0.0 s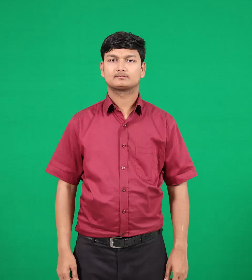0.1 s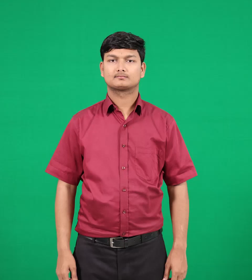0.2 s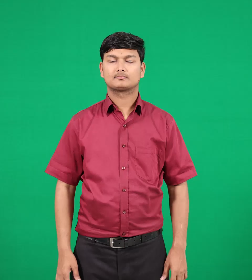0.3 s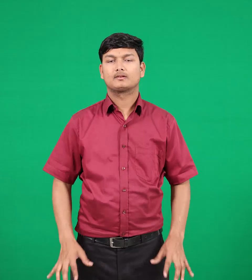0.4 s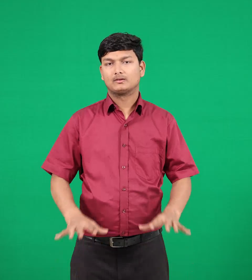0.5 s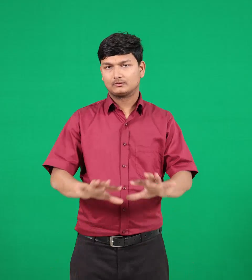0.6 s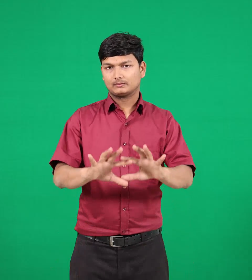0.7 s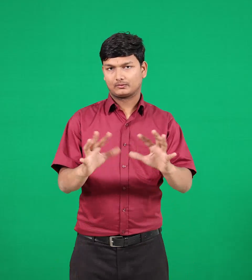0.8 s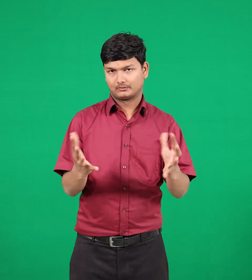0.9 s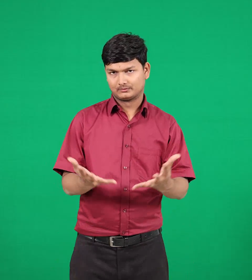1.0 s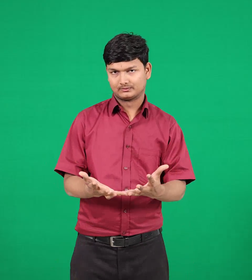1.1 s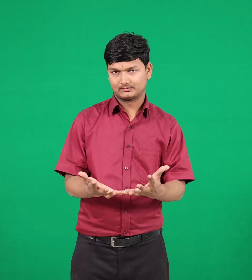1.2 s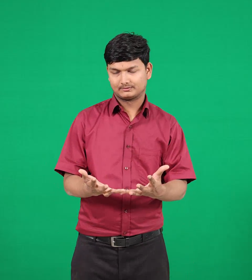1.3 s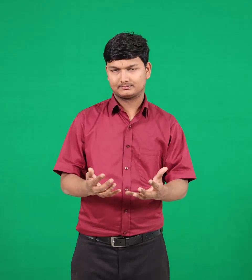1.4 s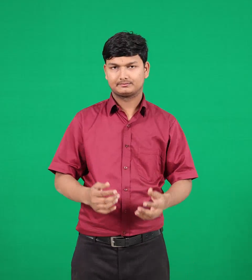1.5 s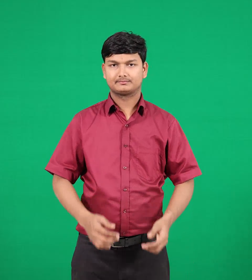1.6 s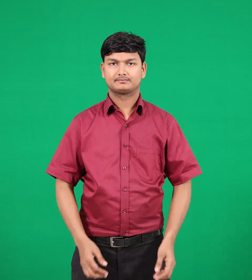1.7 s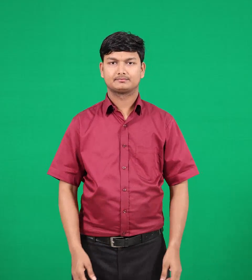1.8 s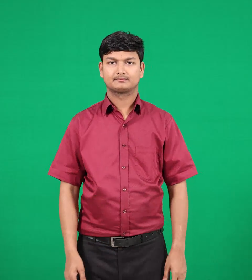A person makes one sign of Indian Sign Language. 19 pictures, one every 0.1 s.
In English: earth
